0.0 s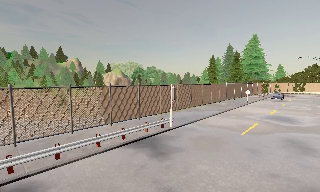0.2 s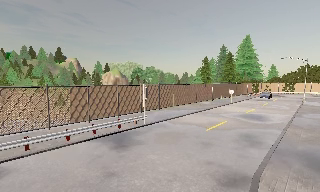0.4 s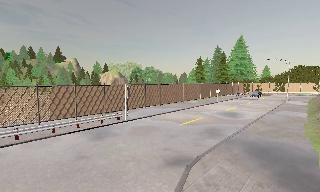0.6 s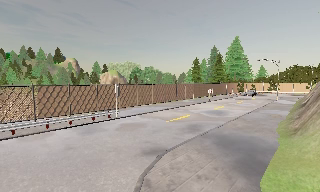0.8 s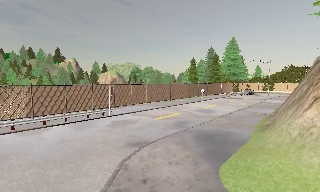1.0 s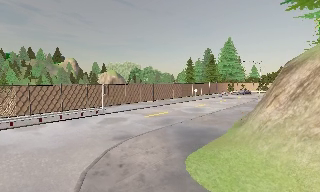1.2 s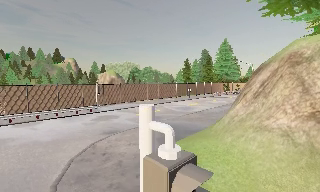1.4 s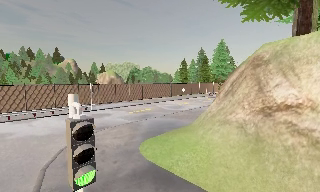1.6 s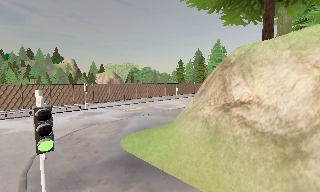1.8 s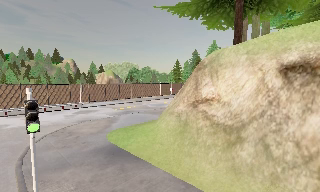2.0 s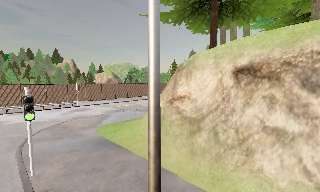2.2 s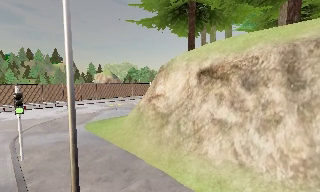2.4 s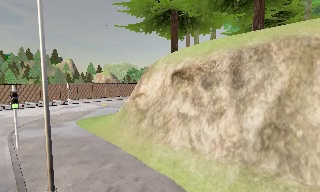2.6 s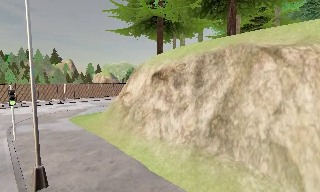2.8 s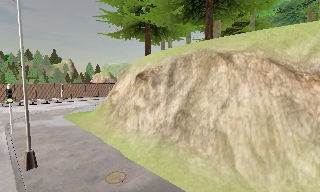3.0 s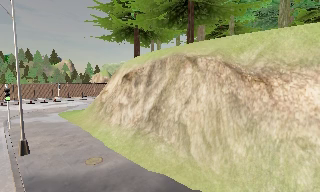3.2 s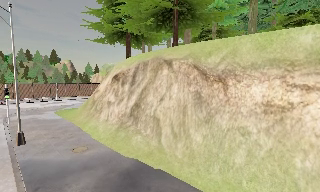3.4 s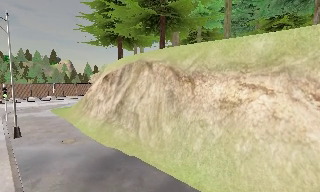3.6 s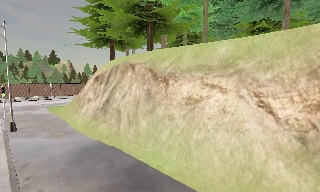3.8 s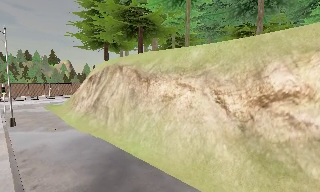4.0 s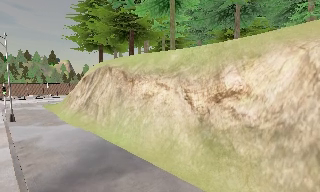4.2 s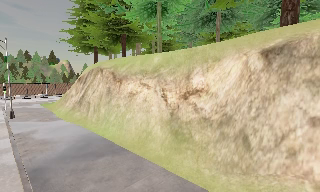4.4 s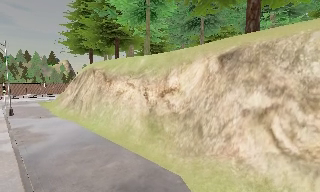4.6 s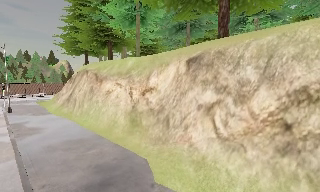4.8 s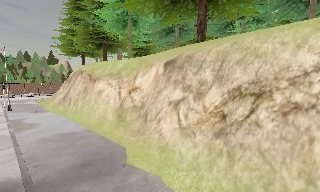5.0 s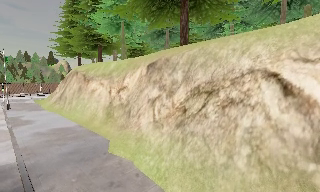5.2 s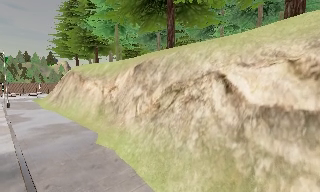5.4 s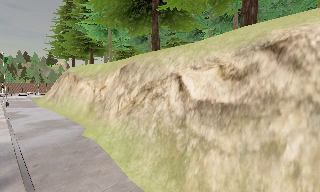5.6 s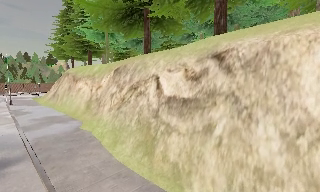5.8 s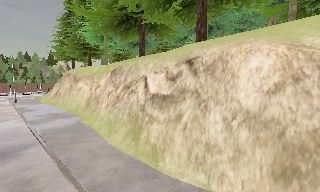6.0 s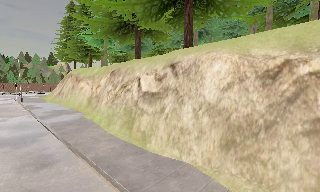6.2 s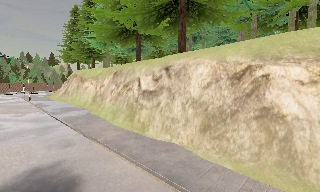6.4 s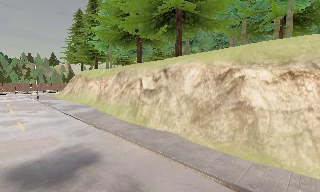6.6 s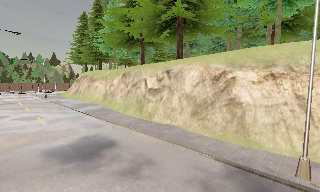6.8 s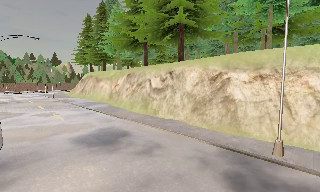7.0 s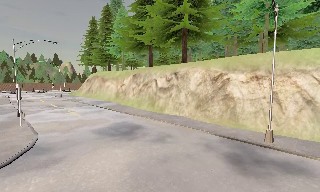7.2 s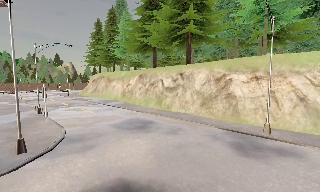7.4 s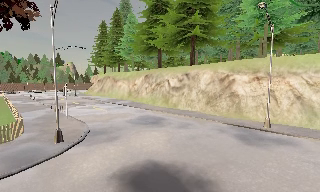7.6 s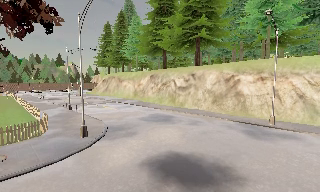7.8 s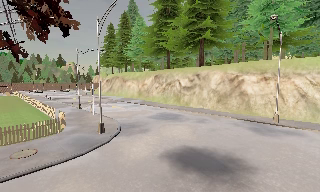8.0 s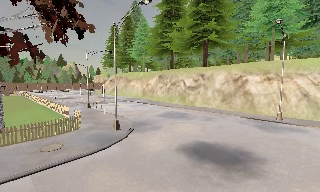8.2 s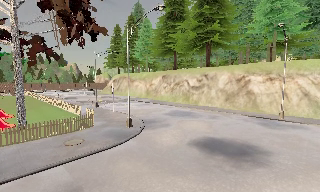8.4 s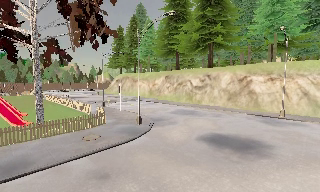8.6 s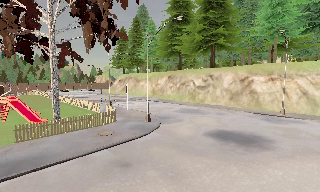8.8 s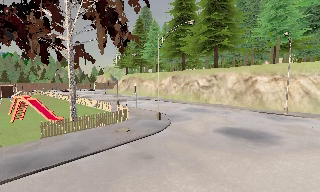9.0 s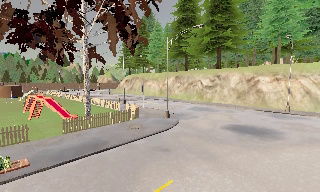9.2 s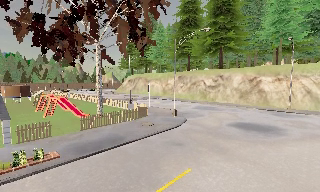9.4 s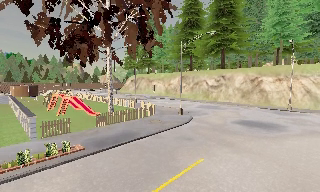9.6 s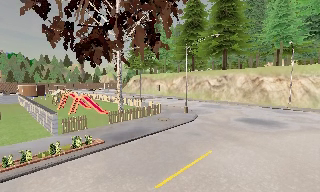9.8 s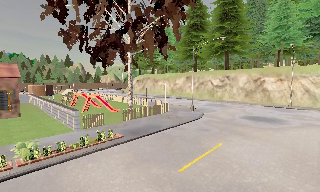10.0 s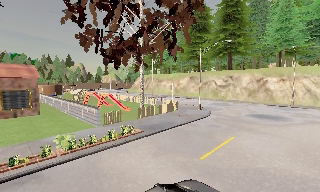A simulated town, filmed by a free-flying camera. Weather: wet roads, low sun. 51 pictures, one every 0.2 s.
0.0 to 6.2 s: The camera travels backward and to its right, about 55 m, so what stands in front gets smaller.
6.2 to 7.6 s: The camera travels backward, about 12 m, so what stands in front gets smaller.
7.6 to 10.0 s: The camera travels backward and to its left, about 14 m, so what stands in front gets smaller.
The film runs backward here.
